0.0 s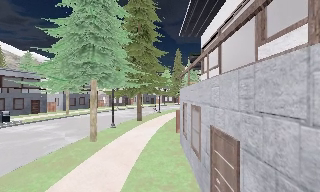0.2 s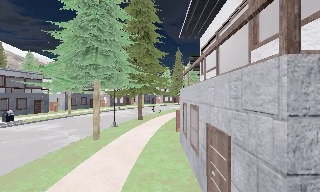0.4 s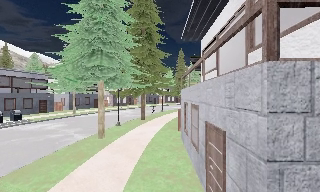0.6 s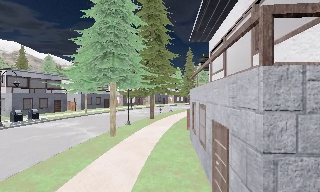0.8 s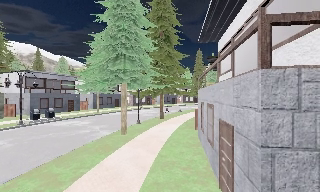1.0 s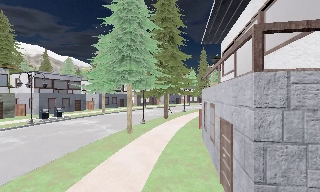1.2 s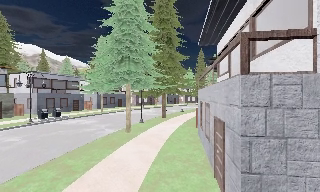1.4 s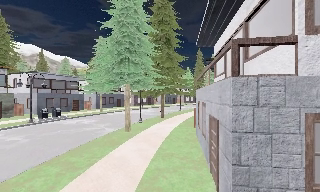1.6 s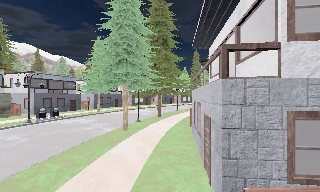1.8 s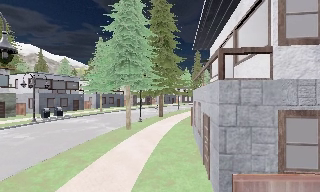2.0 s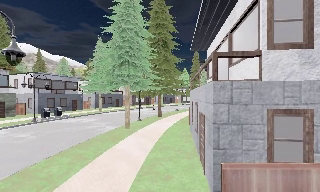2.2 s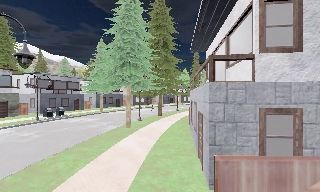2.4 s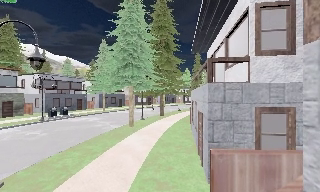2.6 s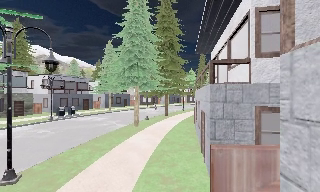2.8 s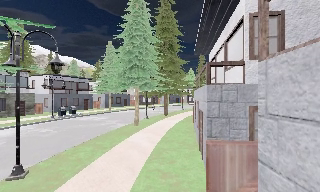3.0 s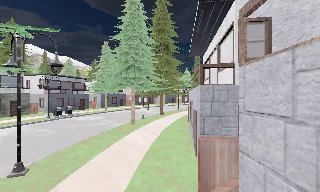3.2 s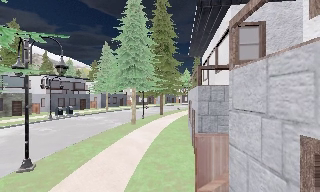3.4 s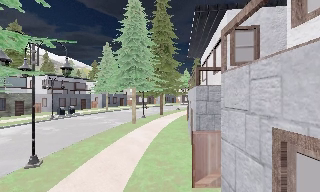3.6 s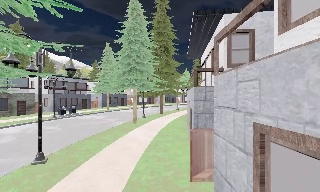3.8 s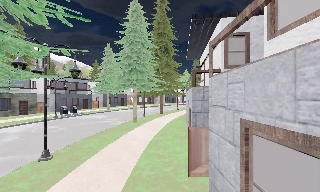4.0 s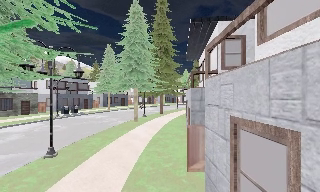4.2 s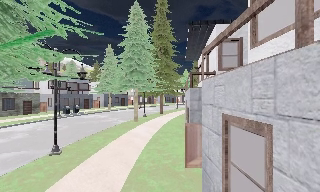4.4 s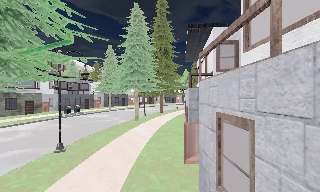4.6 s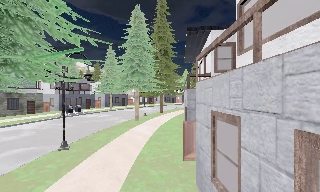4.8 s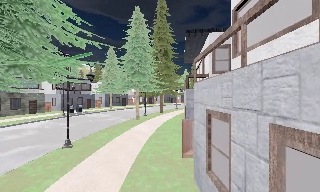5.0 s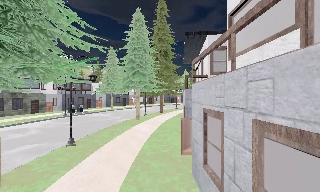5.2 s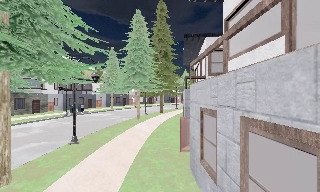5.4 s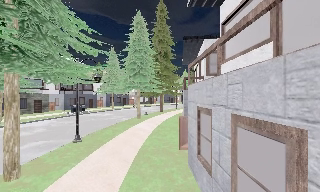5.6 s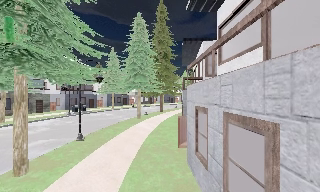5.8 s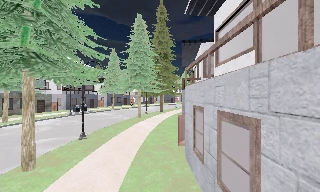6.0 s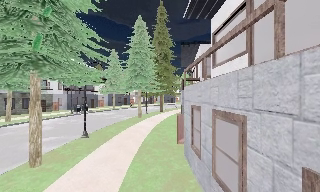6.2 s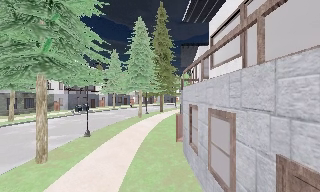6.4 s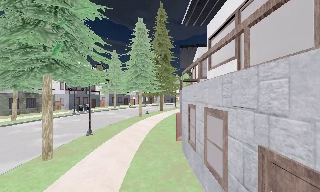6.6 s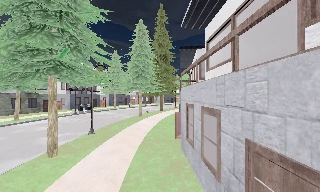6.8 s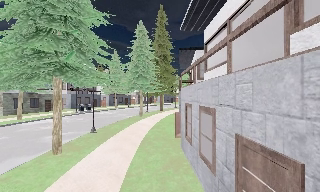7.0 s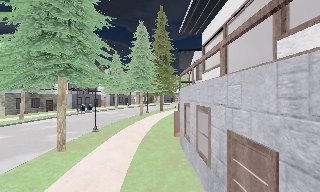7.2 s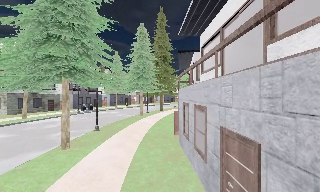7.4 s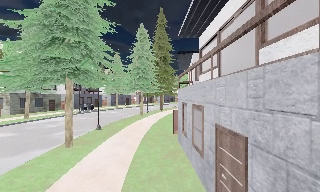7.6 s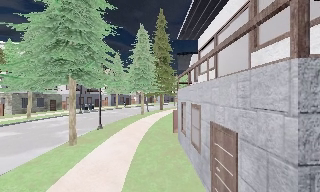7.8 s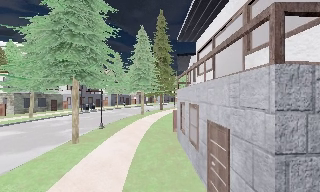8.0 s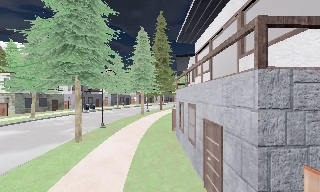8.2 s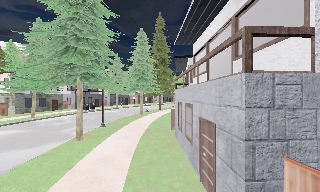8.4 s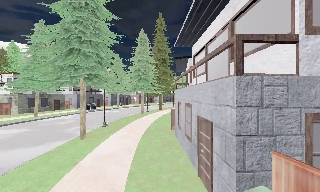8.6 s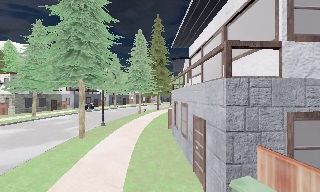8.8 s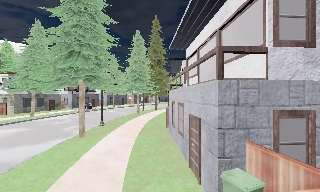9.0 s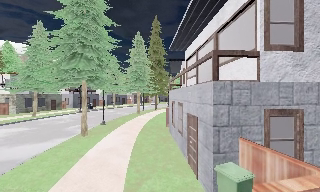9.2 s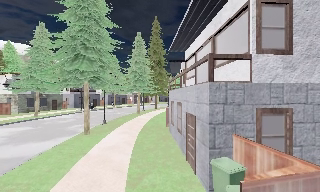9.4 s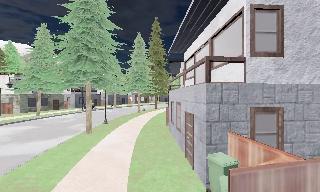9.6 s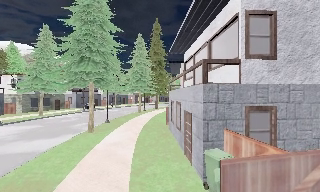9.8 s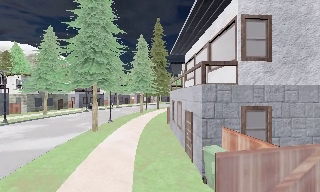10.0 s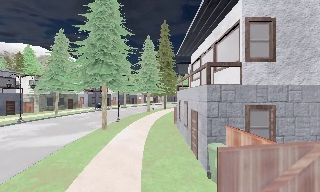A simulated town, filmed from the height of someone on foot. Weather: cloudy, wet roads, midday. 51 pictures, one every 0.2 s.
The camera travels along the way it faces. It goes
backward.
0.0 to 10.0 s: The camera travels backward, about 15 m, so what stands in front gets smaller.
The film runs backward here.
